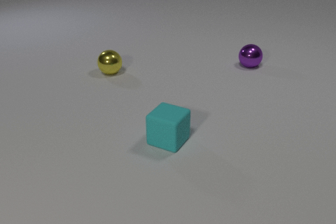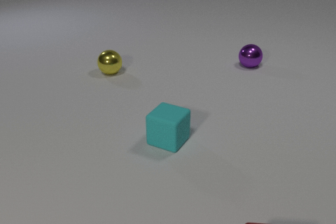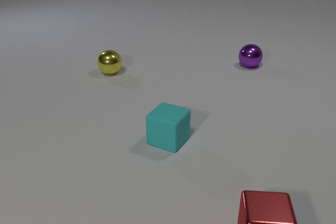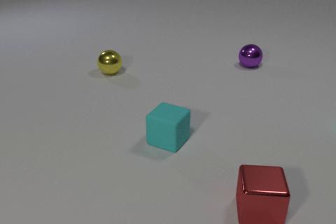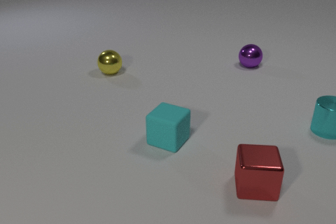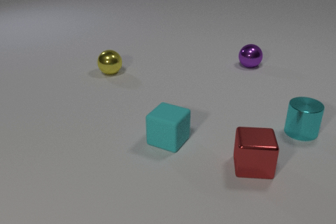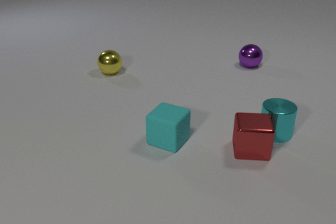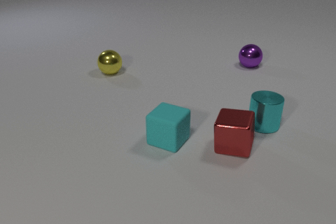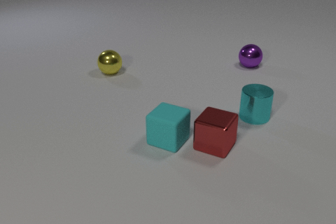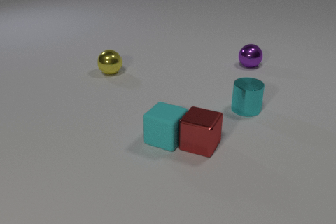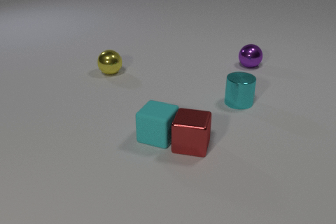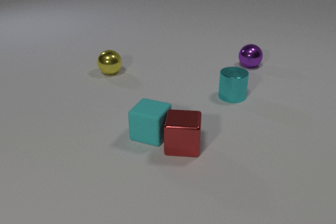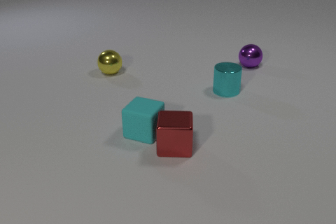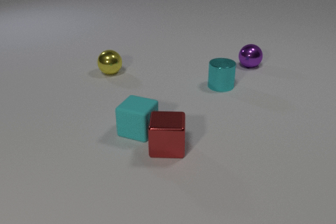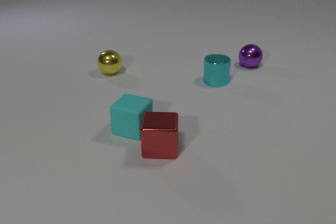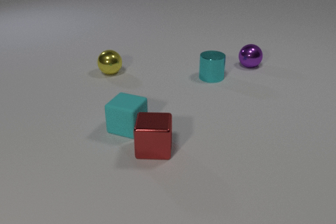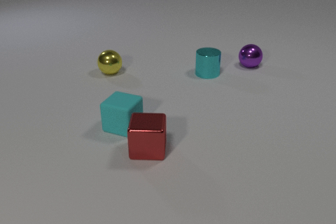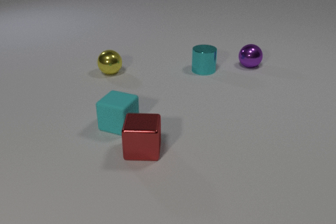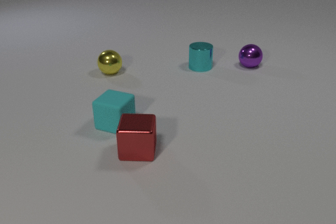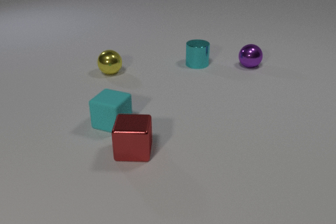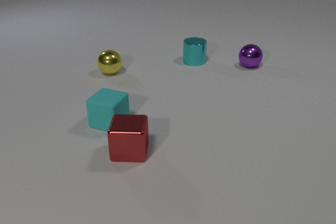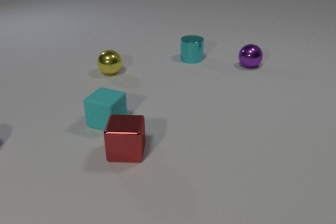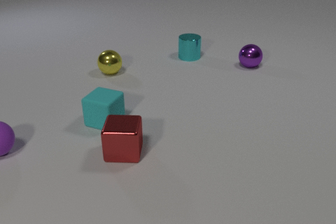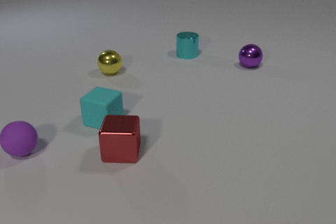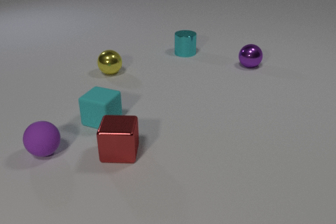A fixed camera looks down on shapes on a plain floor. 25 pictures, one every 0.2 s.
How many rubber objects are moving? 2.
What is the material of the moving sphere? rubber.
How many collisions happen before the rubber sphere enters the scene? 2.
0.0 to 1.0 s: The cyan metal cylinder comes in at the right edge, slides to the left and toward the camera. The red metal cube comes in at the bottom edge, slides away from the camera.
1.0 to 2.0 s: The cyan metal cylinder slides to the left and away from the camera. The red metal cube slides to the left and away from the camera. The cyan rubber cube slides to the left. The cyan metal cylinder and the red metal cube collide. The red metal cube and the cyan rubber cube collide.
2.0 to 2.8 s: The cyan metal cylinder slides away from the camera and to the left. The red metal cube slides to the left. The cyan rubber cube slides to the left and away from the camera.
2.8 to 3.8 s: The cyan metal cylinder slides away from the camera and to the left. The red metal cube slides to the left. The cyan rubber cube slides to the left and away from the camera.
3.8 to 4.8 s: The cyan metal cylinder slides away from the camera and to the left. The red metal cube slides to the left. The cyan rubber cube slides to the left and away from the camera. The purple rubber sphere comes in at the left edge, rolls to the right and toward the camera.
